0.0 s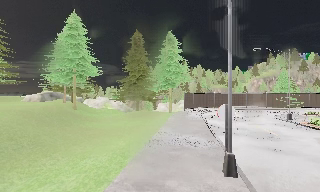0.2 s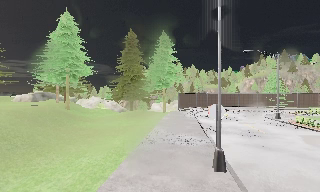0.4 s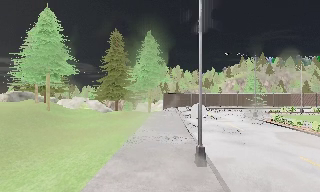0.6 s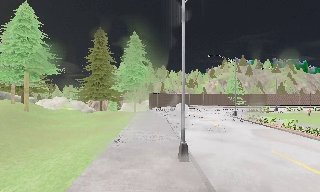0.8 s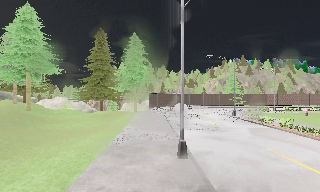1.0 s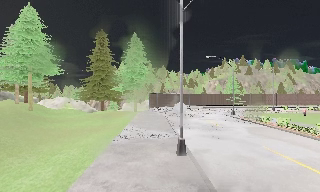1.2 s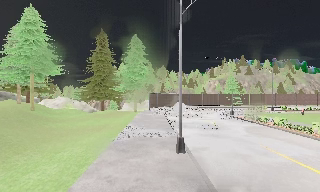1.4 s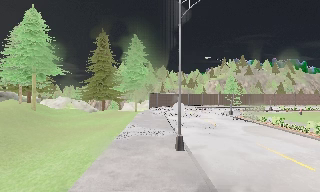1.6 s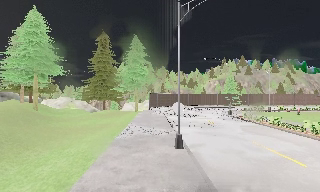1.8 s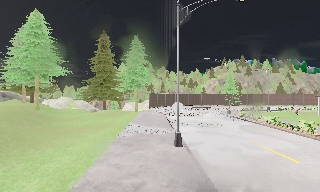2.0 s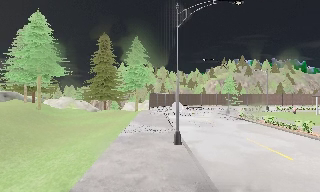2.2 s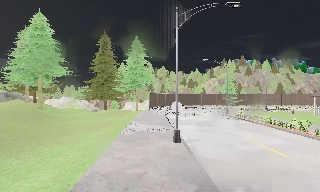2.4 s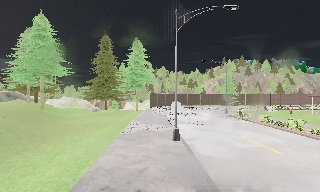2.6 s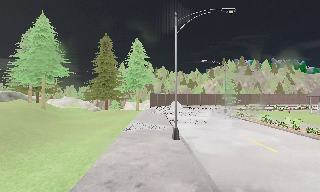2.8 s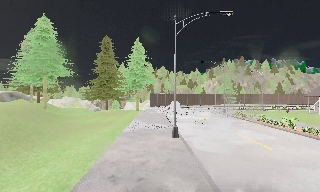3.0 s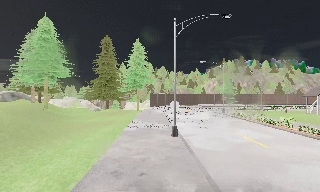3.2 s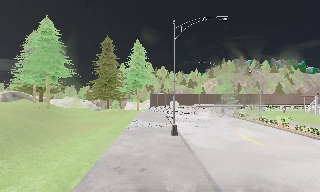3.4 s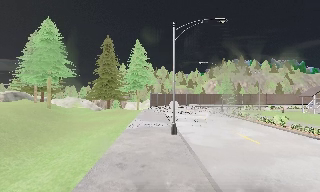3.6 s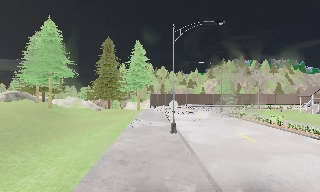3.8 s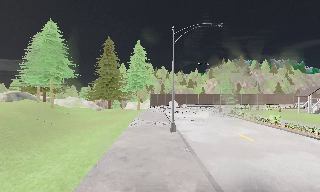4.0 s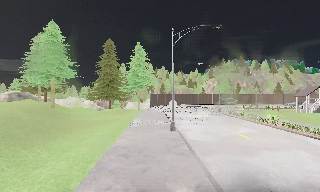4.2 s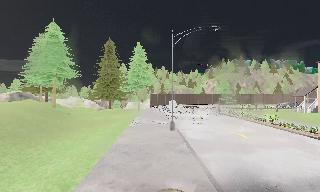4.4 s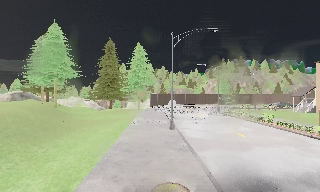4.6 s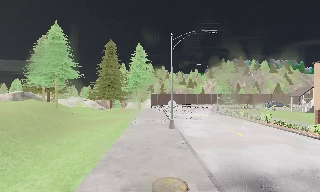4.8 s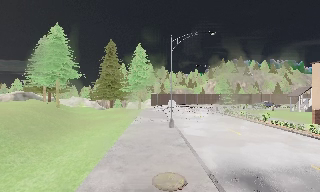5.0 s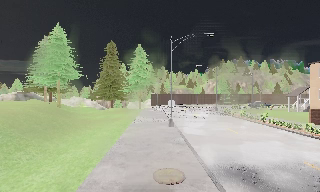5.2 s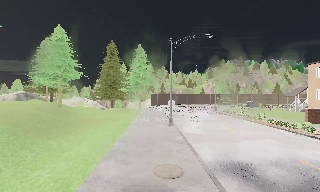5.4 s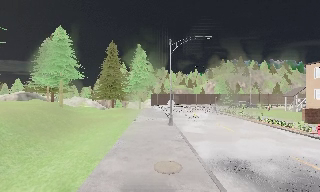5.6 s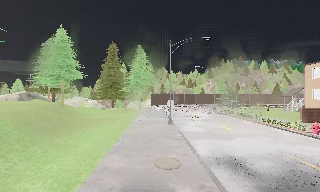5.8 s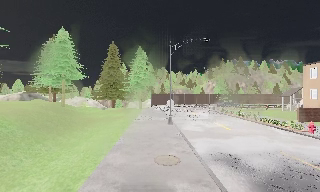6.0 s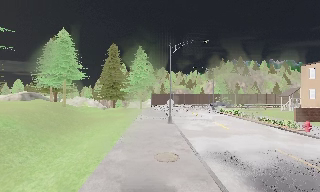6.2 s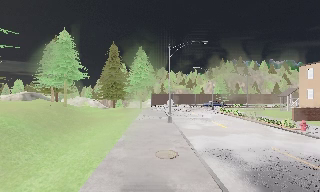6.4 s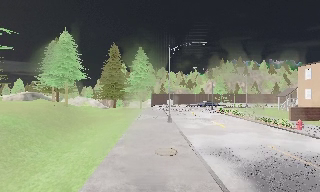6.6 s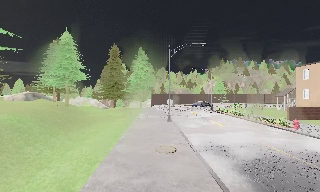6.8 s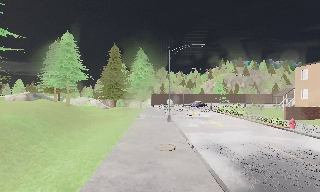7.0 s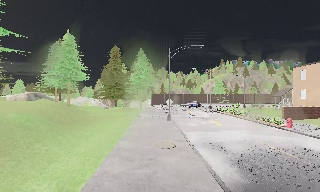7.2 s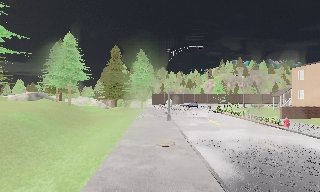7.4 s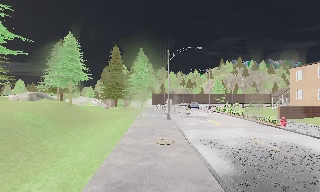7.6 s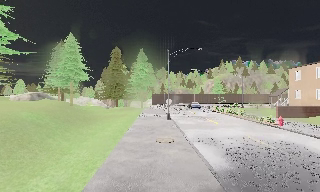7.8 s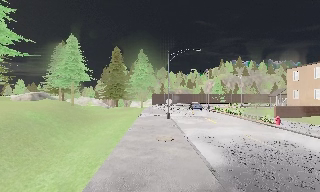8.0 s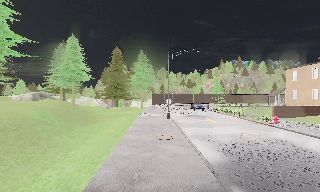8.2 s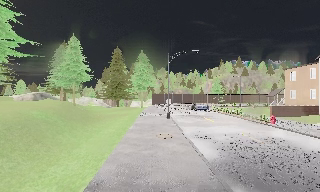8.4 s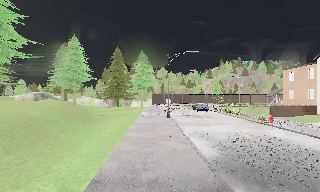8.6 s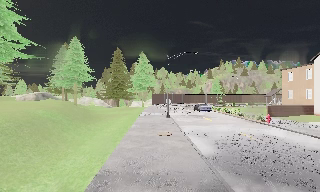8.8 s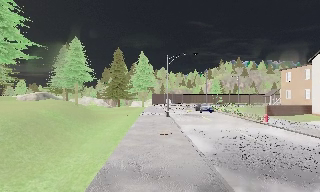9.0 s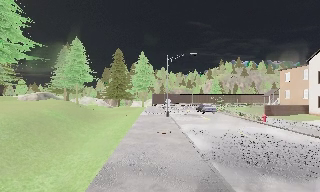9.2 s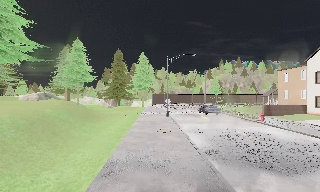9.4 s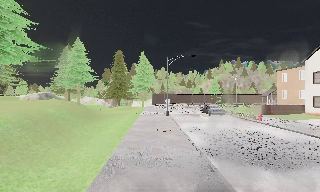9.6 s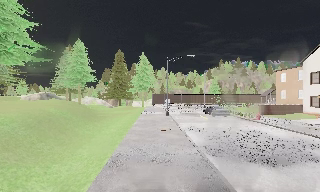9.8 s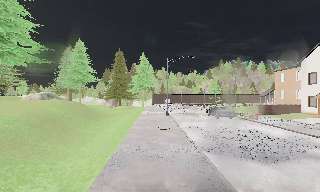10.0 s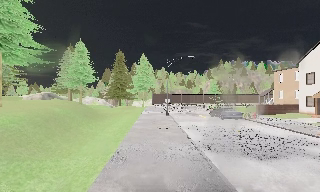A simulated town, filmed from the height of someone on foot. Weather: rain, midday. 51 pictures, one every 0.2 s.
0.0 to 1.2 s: The camera pans to its right, which is clockwise from overhead, by about 15 degrees. It travels backward, about 1.5 m, so what stands in front gets smaller.
1.2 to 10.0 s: The camera travels backward, about 14 m, so what stands in front gets smaller.
The film runs backward here.
